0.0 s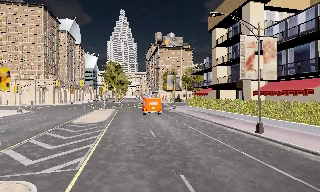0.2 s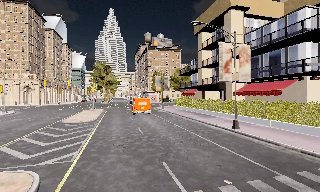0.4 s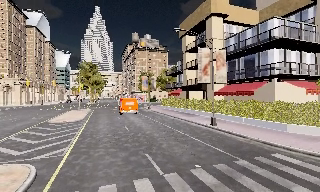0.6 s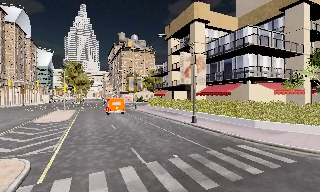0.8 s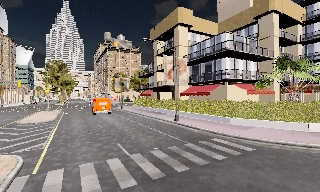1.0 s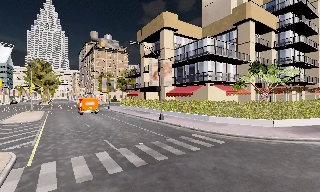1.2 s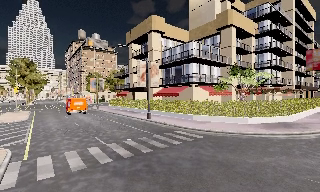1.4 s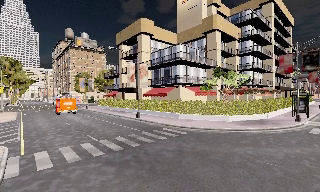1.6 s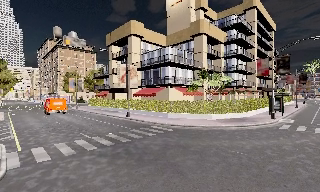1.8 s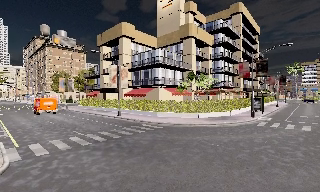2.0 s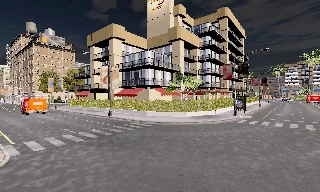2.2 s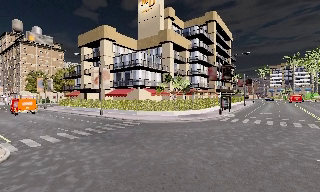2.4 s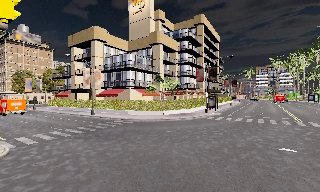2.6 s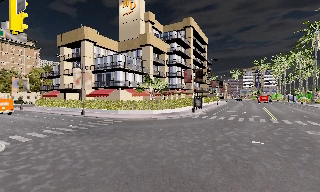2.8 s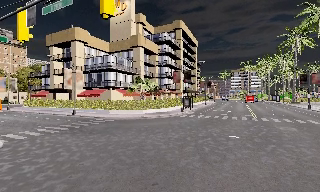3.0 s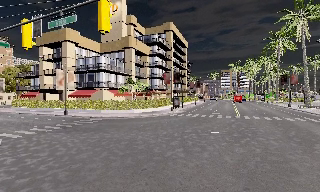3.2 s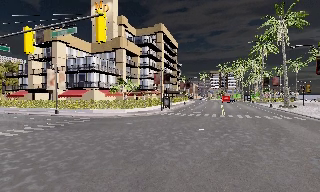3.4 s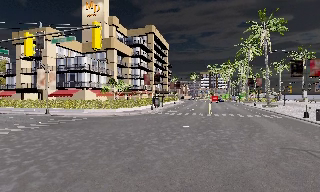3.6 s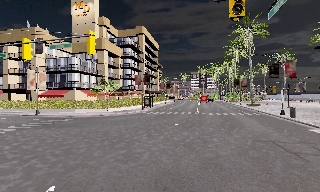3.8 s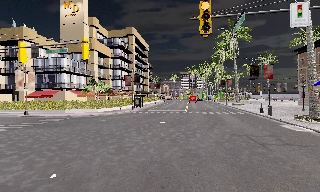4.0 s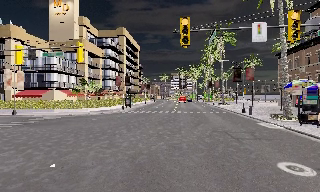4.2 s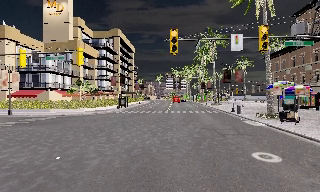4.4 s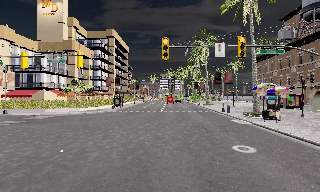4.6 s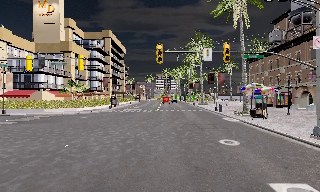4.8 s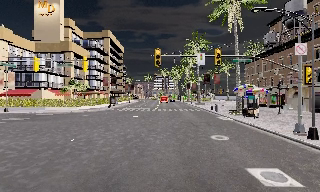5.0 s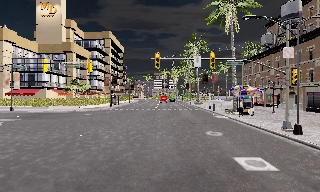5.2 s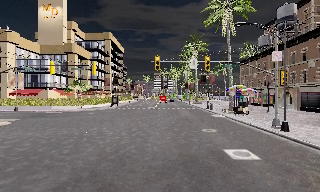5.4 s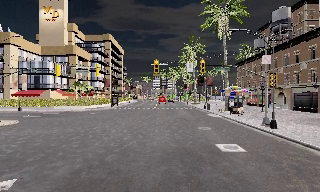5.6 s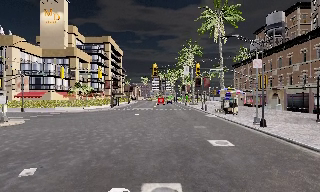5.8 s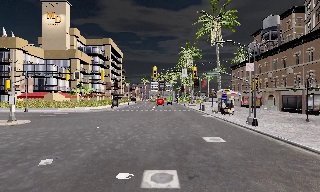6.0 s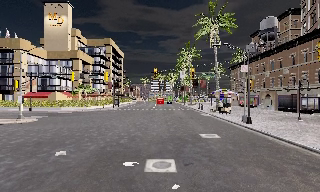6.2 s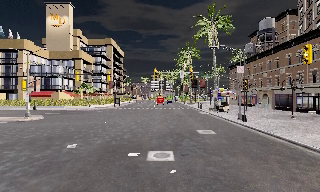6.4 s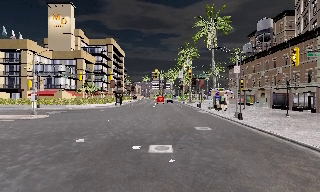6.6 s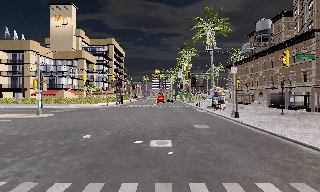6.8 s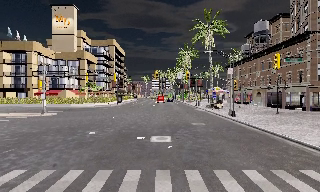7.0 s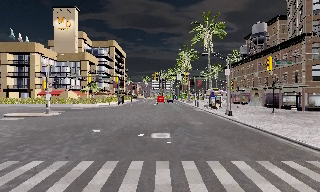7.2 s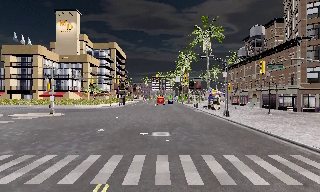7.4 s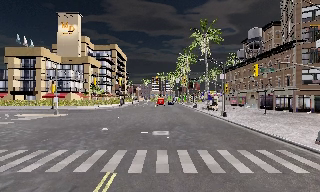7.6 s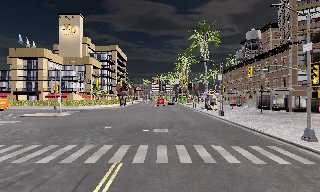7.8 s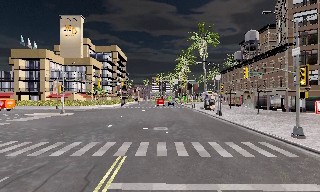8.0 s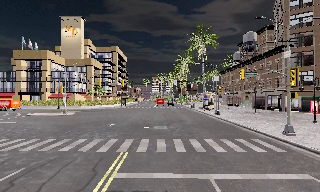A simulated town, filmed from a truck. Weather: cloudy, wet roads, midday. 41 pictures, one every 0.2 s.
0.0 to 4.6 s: The camera pans to its right, which is clockwise from overhead, by about 75 degrees. It travels backward, about 25 m.
4.6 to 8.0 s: The camera travels backward, about 15 m, so what stands in front gets smaller.
The film runs backward here.
